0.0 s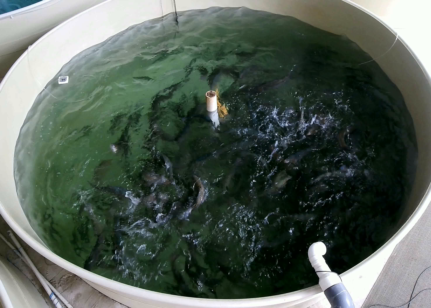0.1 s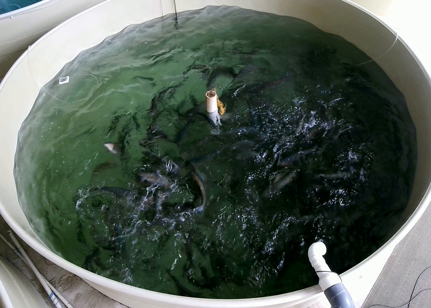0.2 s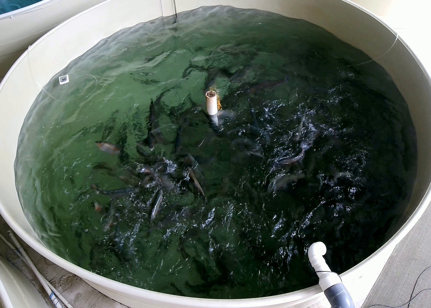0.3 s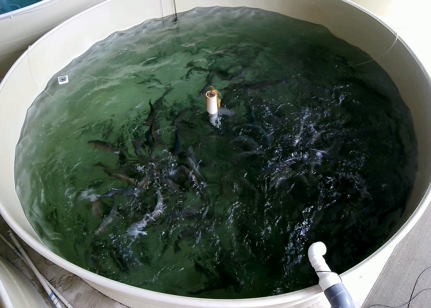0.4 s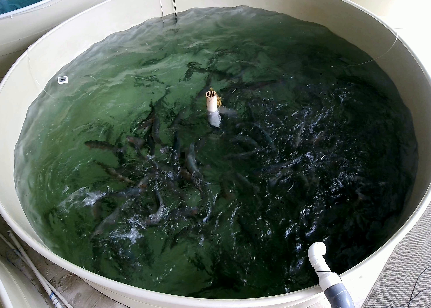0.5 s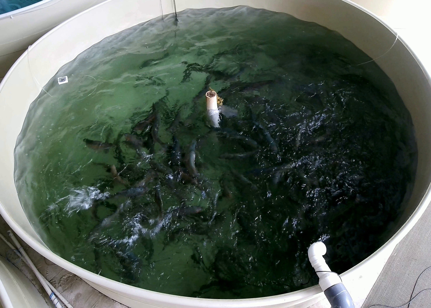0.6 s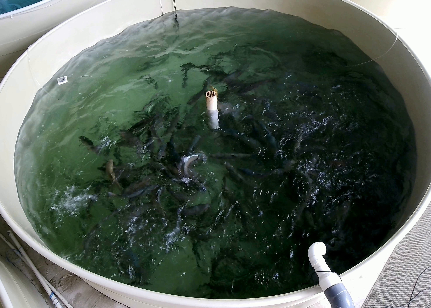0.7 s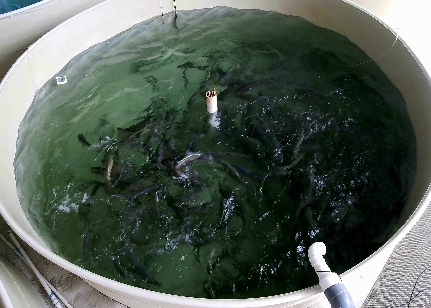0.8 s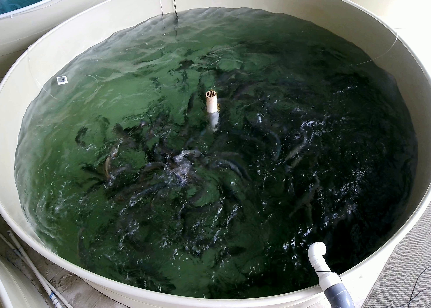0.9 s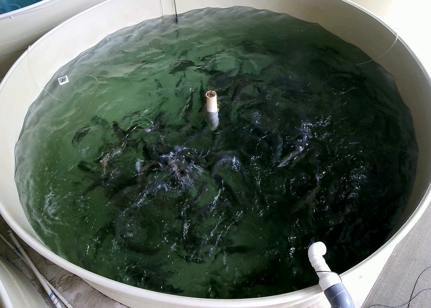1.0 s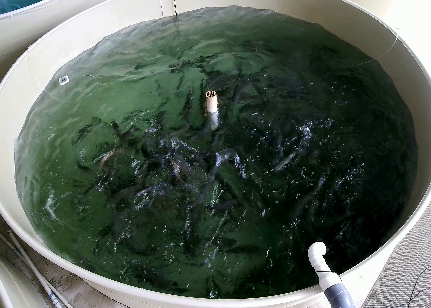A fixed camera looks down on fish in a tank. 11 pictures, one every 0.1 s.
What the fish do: Strong feeding.
